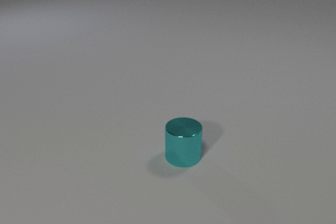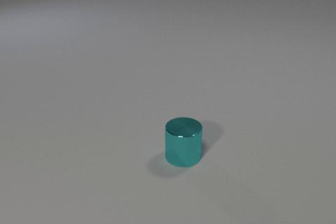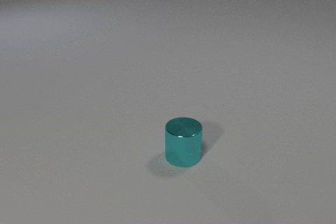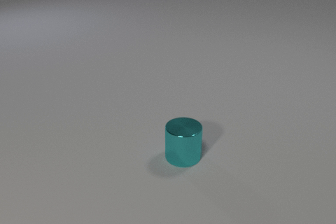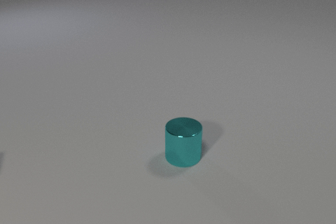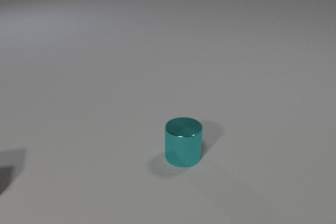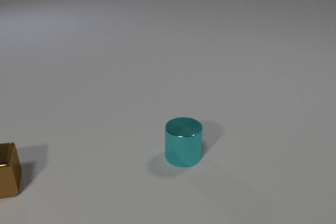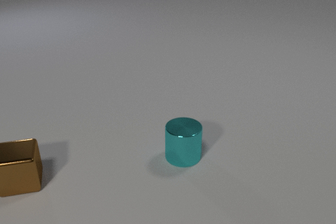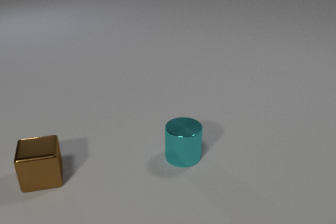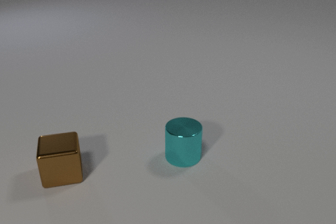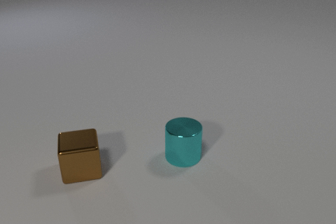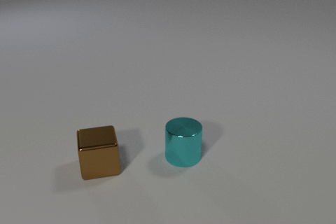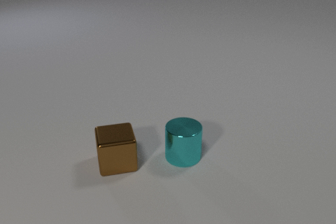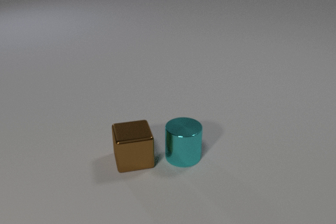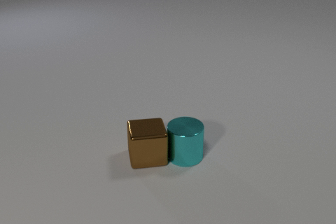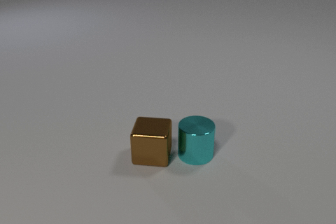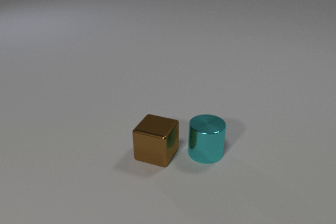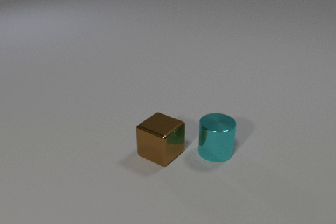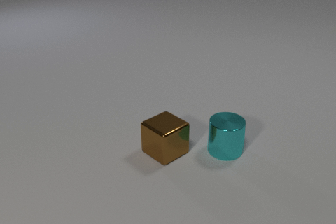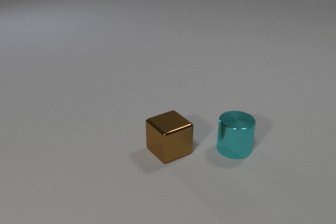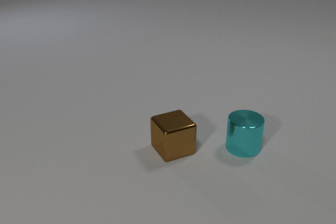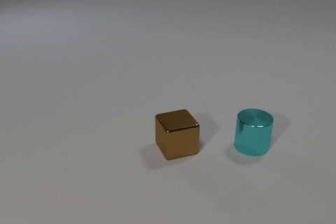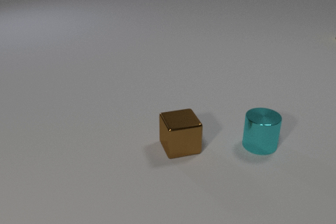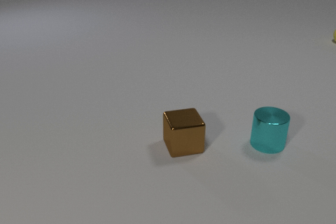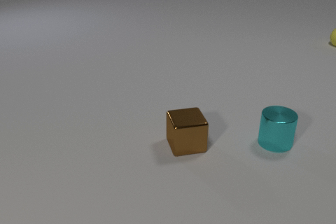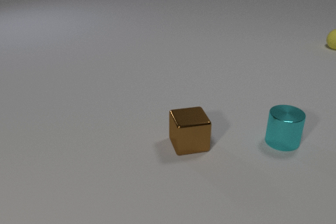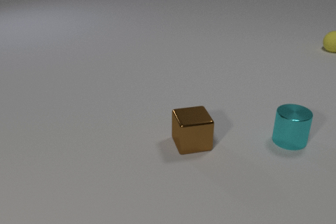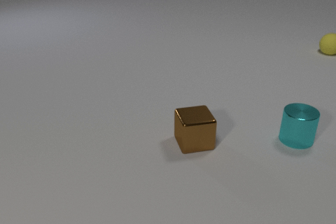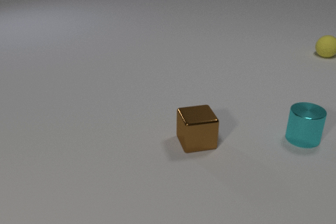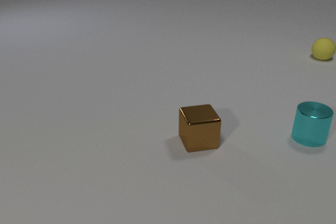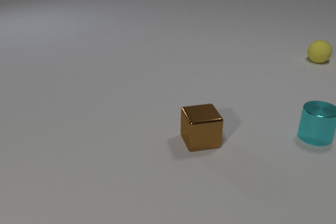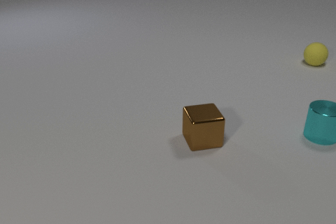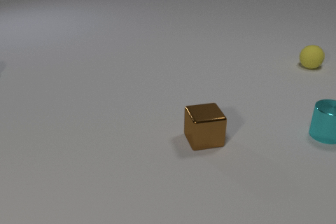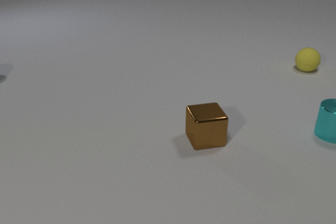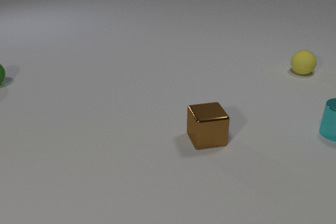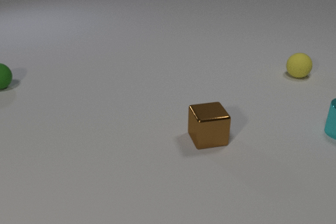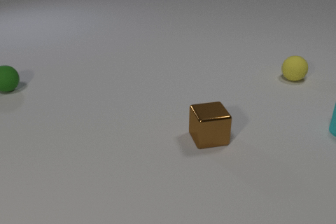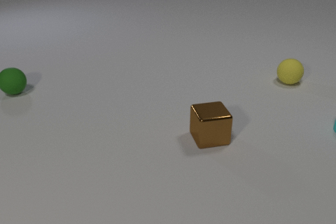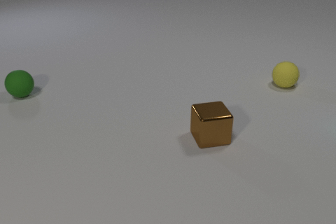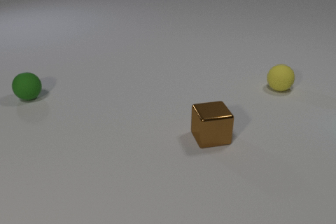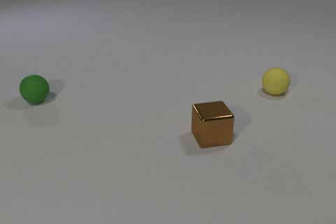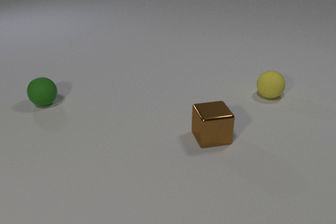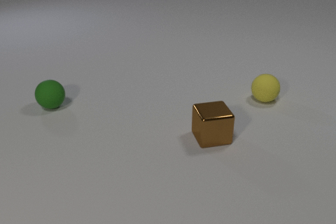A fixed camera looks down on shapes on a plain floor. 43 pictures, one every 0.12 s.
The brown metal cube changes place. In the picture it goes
to the right.
The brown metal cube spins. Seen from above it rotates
clockwise.
0.00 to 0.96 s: The brown metal cube comes in at the left edge, slides to the right.
0.96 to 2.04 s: The brown metal cube slides to the right, spins clockwise seen from above by about 45 degrees, its near face sliding to the left. The cyan metal cylinder slides to the right. The brown metal cube and the cyan metal cylinder collide.
2.04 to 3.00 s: The brown metal cube slides to the right and away from the camera, spins so that its near face slides to the left, clockwise seen from above. The cyan metal cylinder slides to the right and away from the camera. The yellow rubber sphere comes in at the right edge, rolls toward the camera.
3.00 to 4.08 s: The brown metal cube slides to the right and away from the camera. The cyan metal cylinder slides to the right and away from the camera. The yellow rubber sphere rolls toward the camera. The green rubber sphere comes in at the left edge, rolls toward the camera.
4.08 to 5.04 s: The cyan metal cylinder slides to the right and away from the camera, leaves at the right edge. The yellow rubber sphere rolls toward the camera and to the left. The green rubber sphere rolls toward the camera and to the right.
What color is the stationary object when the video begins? cyan.
What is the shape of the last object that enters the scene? sphere.
What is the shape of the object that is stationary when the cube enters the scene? cylinder.
